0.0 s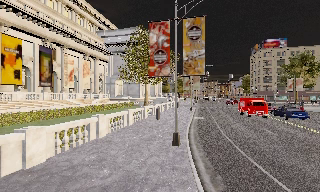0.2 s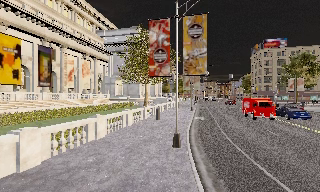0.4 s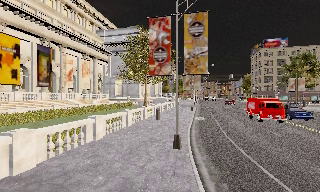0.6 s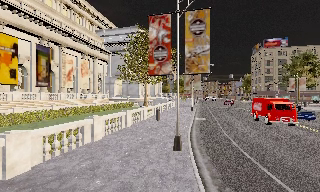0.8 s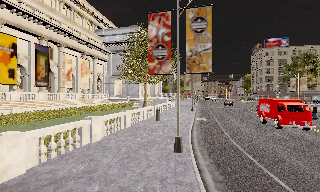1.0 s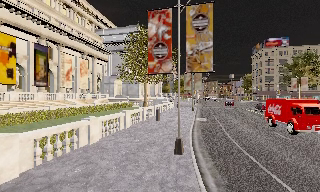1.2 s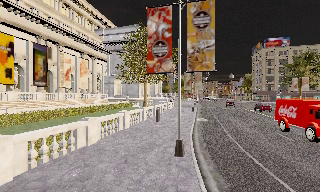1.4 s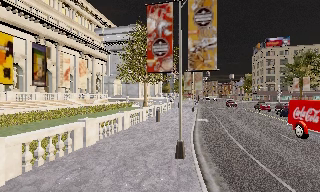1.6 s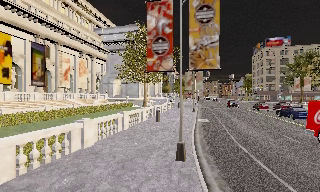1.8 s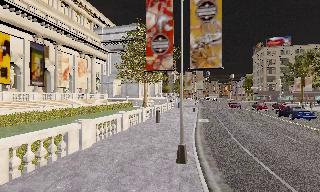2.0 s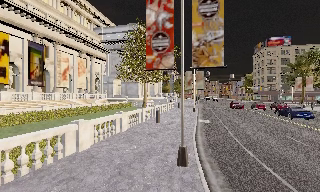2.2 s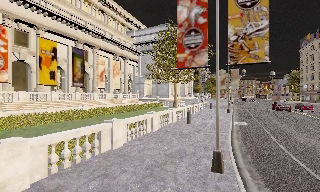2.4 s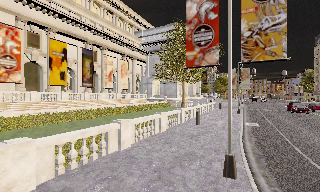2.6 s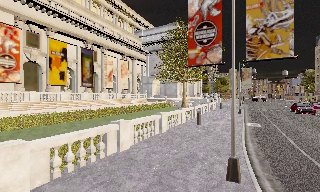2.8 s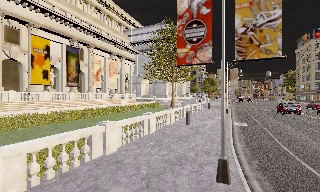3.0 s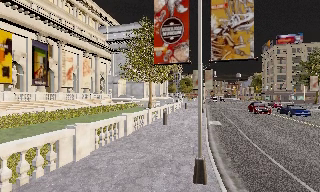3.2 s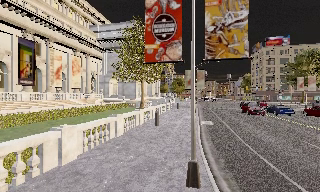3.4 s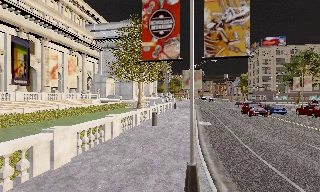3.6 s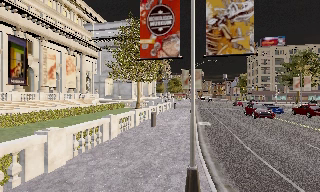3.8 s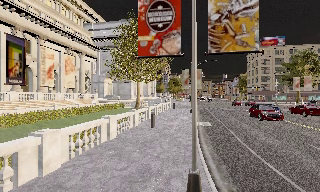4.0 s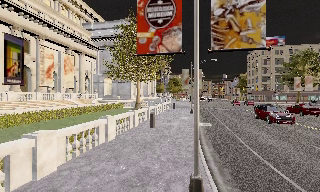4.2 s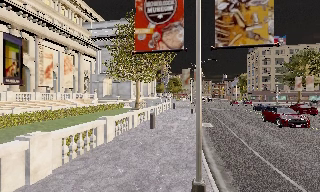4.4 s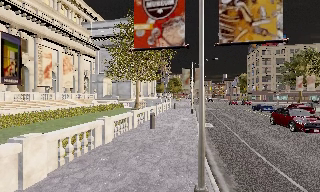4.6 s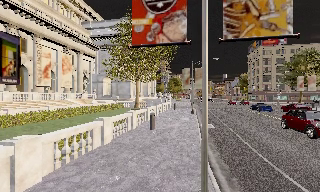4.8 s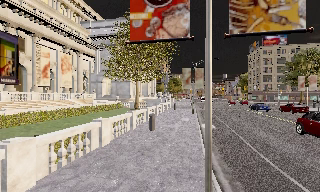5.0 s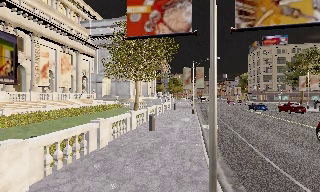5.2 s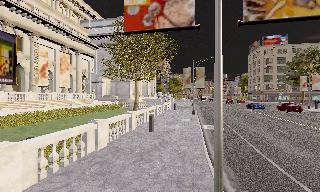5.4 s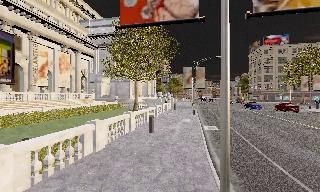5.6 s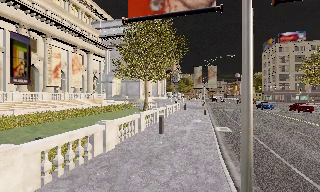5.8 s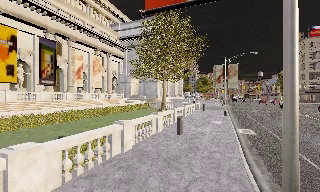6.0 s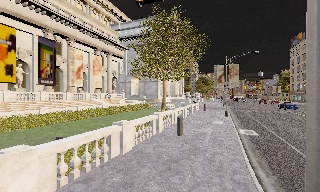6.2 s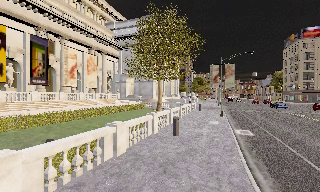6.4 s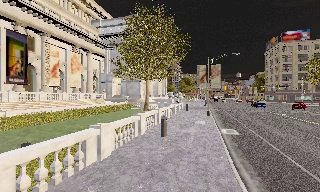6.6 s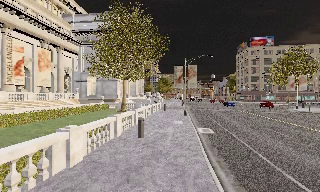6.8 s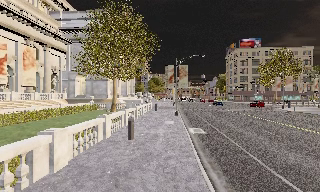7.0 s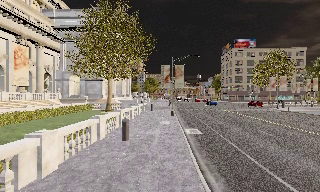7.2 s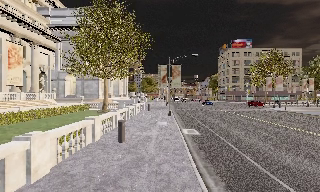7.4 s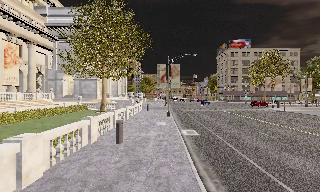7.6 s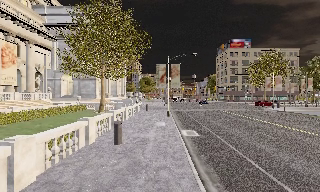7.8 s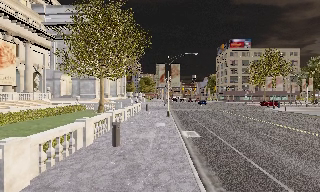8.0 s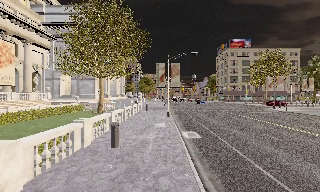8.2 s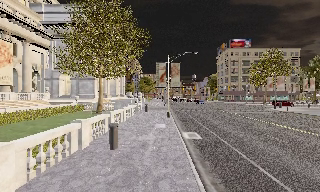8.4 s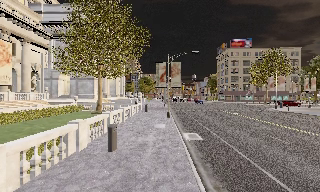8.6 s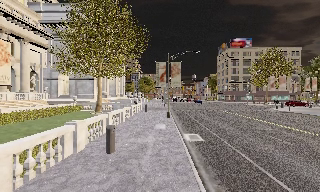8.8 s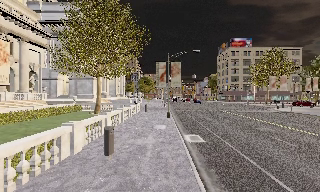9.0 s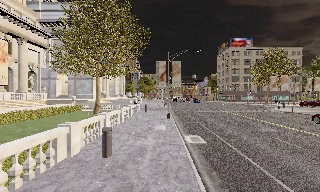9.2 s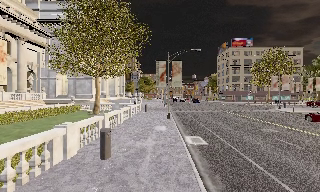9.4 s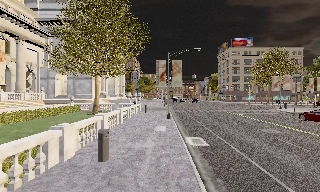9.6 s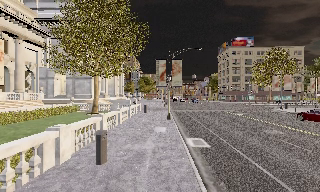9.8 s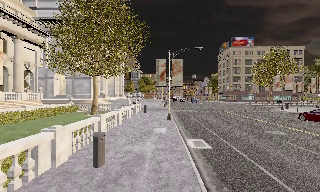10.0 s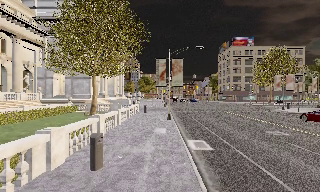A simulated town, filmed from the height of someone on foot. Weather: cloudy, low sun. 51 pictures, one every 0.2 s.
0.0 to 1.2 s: The camera travels forward, about 1.5 m, so what stands in front looms larger.
1.2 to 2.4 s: The camera pans to its left, which is counterclockwise from overhead, by about 15 degrees. It travels forward, about 1.5 m, so what stands in front looms larger.
2.4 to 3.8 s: The scene slides to the left, as the camera pans about 15 degrees to its right. It travels forward, about 1.5 m, so what stands in front looms larger.
3.8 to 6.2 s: The camera travels forward, about 3 m, so what stands in front looms larger.
6.2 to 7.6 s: The camera pans to its right, which is clockwise from overhead, by about 20 degrees. It travels forward, about 1.5 m, so what stands in front looms larger.
7.6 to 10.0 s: The camera travels forward, about 3 m, so what stands in front looms larger.
The film runs forward here.
